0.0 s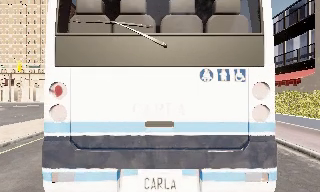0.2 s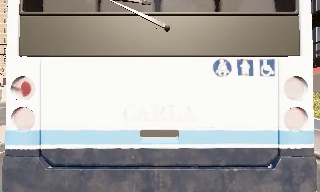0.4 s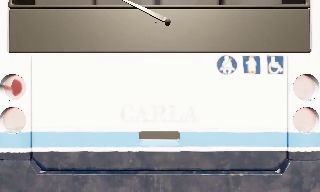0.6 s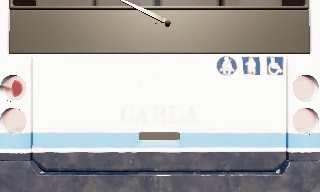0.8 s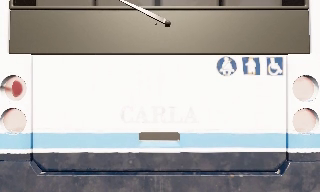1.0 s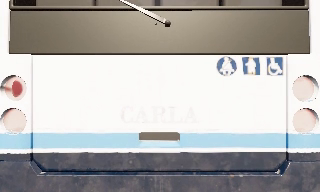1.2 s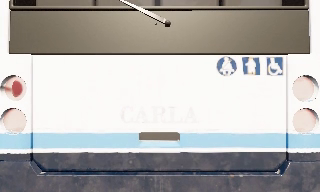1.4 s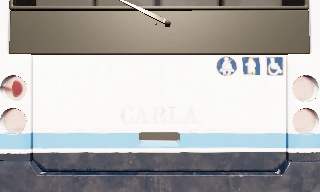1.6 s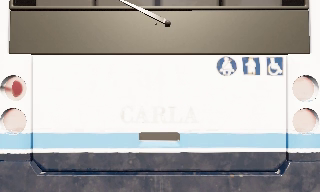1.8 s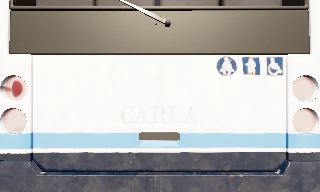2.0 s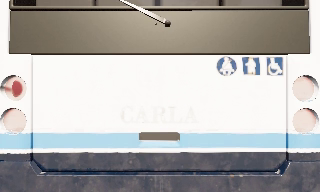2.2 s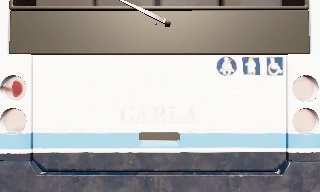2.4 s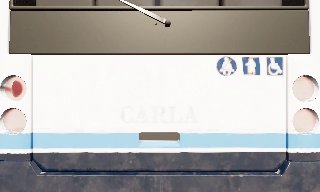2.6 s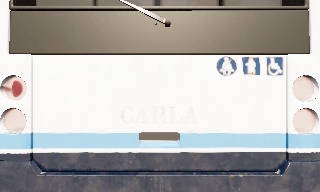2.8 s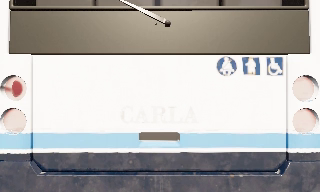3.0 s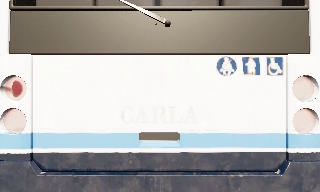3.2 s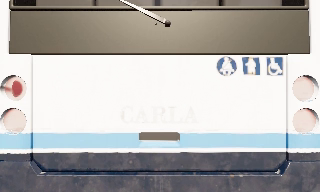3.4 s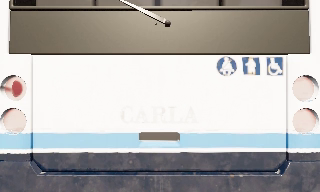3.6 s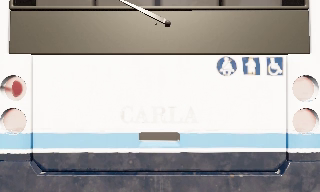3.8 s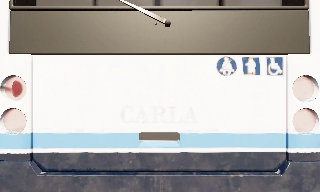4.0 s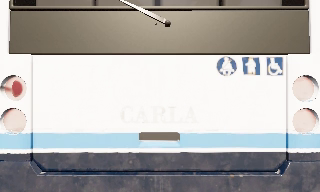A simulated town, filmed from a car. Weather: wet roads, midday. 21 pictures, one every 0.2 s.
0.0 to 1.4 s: The camera travels forward, about 0.5 m, so what stands in front looms larger. It loses speed.
1.4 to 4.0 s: The camera keeps its place and its aim.
The film runs forward here.
